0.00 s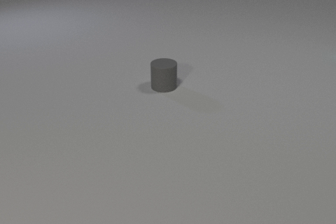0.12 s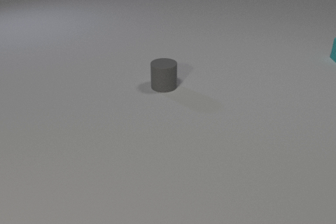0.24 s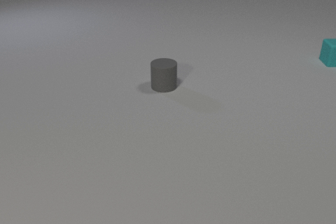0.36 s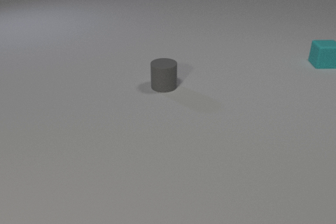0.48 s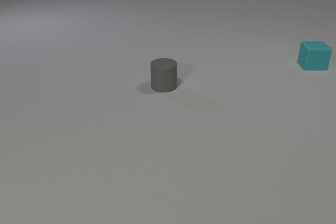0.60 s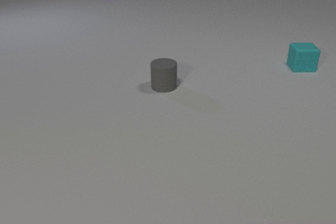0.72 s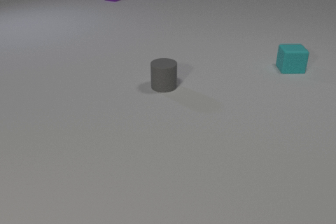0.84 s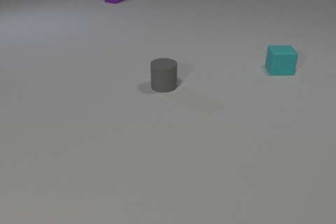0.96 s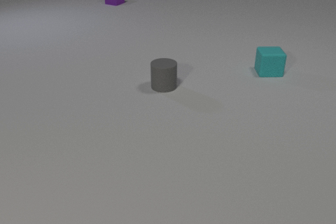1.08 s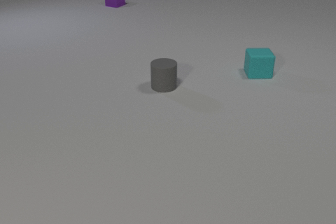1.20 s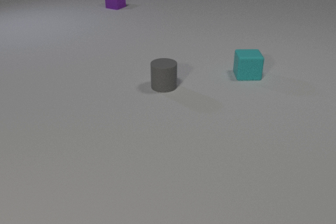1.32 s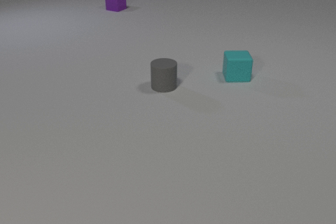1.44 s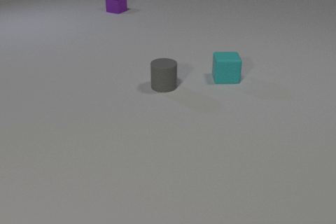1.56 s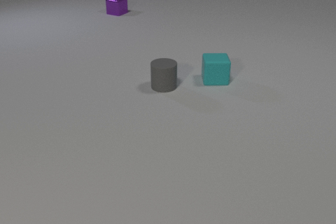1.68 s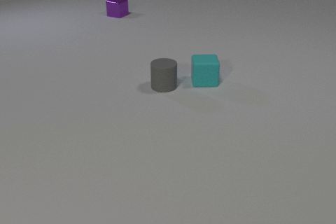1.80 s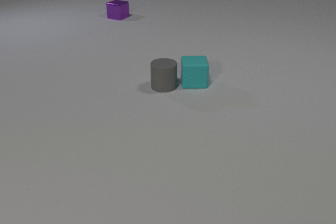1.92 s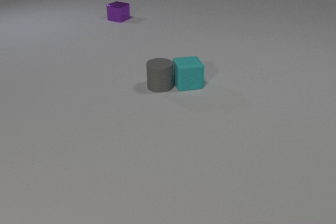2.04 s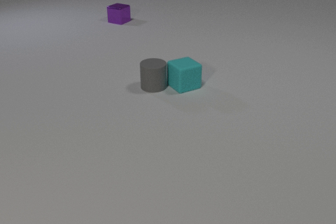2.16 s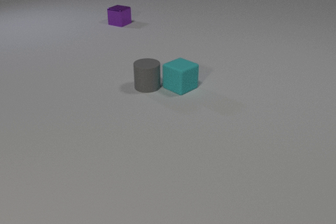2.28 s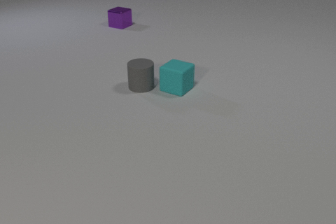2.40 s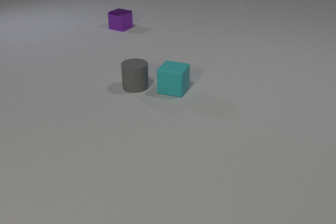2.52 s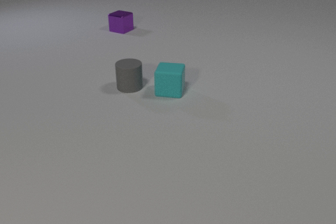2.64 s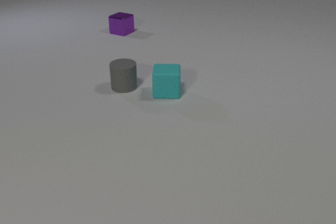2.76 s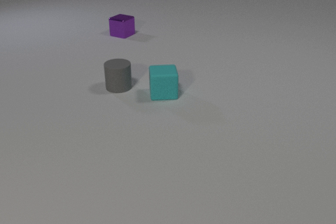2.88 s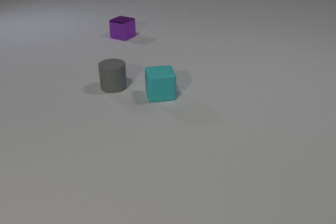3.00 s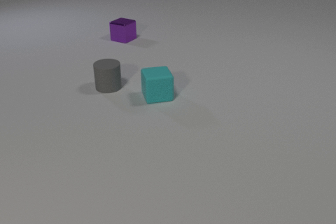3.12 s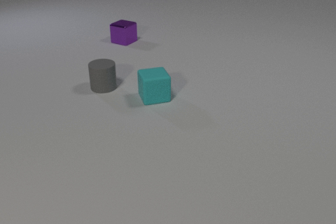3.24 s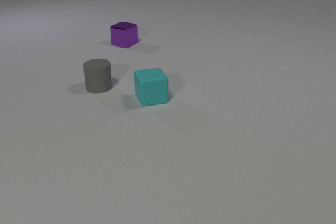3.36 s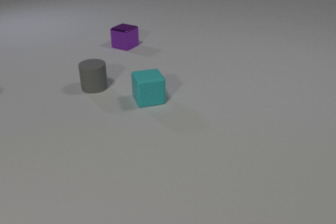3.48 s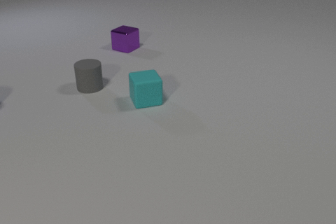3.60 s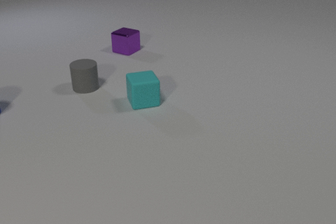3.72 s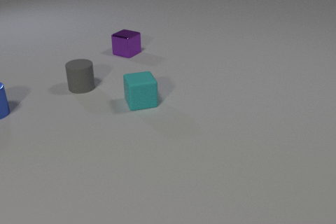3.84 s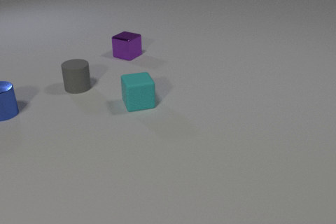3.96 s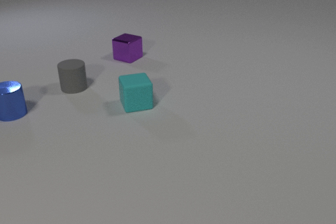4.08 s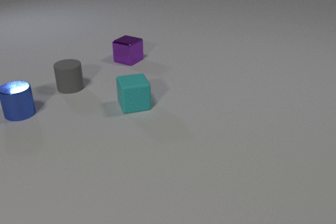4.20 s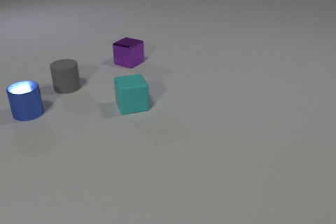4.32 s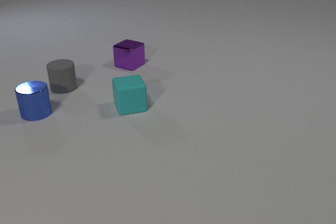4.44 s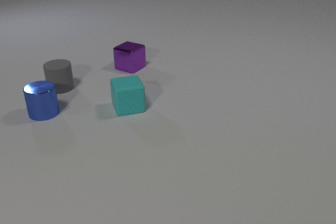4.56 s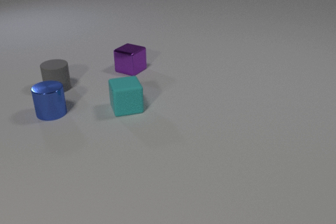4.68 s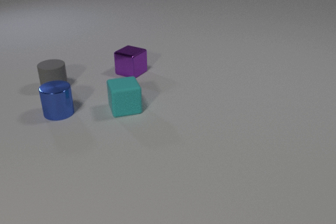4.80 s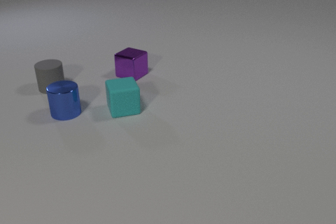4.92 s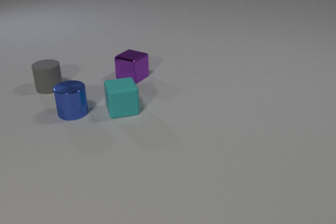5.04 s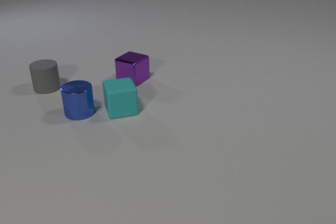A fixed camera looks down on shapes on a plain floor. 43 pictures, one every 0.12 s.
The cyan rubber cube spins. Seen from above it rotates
counterclockwise.
The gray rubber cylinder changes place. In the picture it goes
to the left.
0.00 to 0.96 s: The cyan rubber cube comes in at the right edge, slides to the left and toward the camera. The purple metal cube comes in at the top edge, slides toward the camera.
0.96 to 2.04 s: The cyan rubber cube slides to the left and toward the camera, spins counterclockwise seen from above by about 30 degrees, its near face sliding to the right. The gray rubber cylinder slides to the left. The purple metal cube slides toward the camera. The cyan rubber cube and the gray rubber cylinder collide.
2.04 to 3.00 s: The cyan rubber cube slides to the left and toward the camera, spins counterclockwise seen from above by about 75 degrees, its near face sliding to the right. The gray rubber cylinder slides to the left. The purple metal cube slides toward the camera.
3.00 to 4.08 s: The cyan rubber cube slides to the left and toward the camera. The gray rubber cylinder slides to the left. The blue metal cylinder comes in at the left edge, slides to the right and toward the camera. The purple metal cube slides toward the camera.
4.08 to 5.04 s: The cyan rubber cube slides to the left and toward the camera. The gray rubber cylinder slides to the left. The blue metal cylinder slides to the right. The purple metal cube slides toward the camera.
What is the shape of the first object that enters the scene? cube.
How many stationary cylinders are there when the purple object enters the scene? 1.
Are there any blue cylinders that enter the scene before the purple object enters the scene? no.
